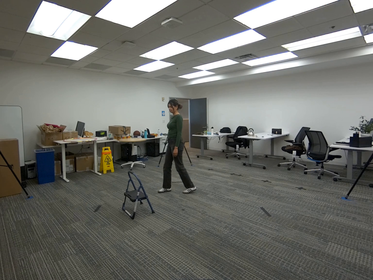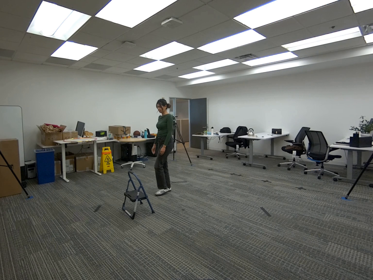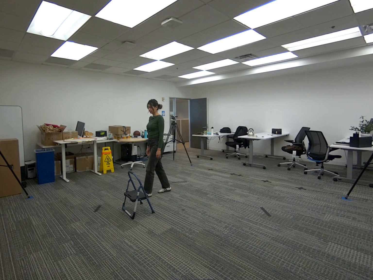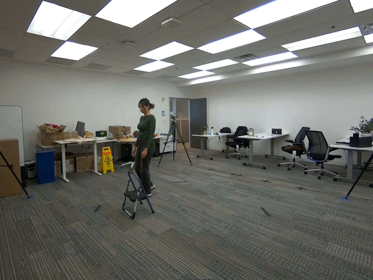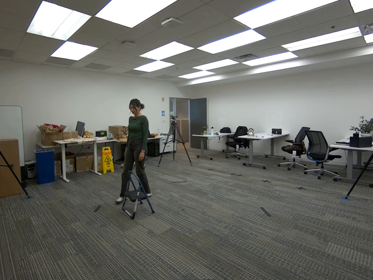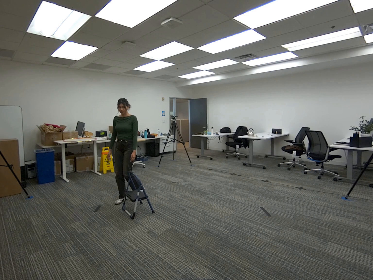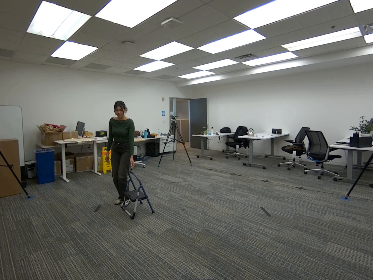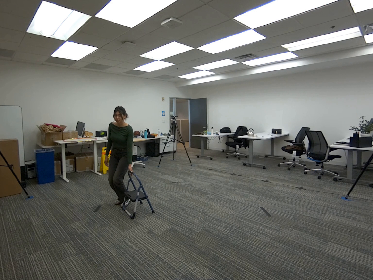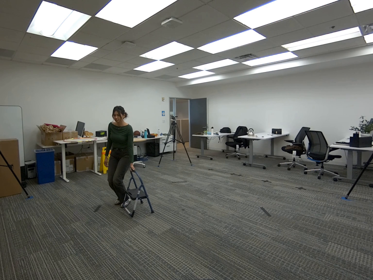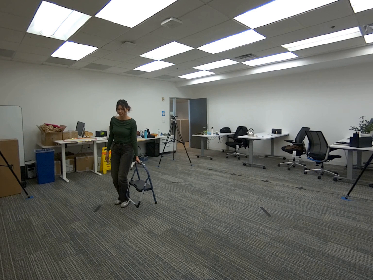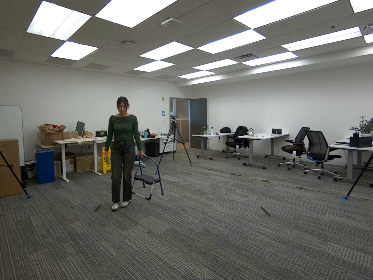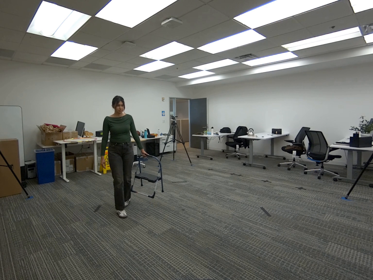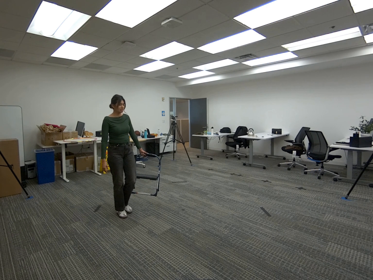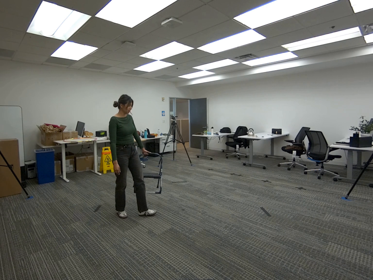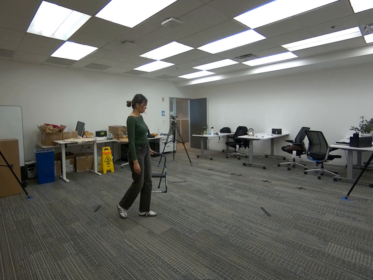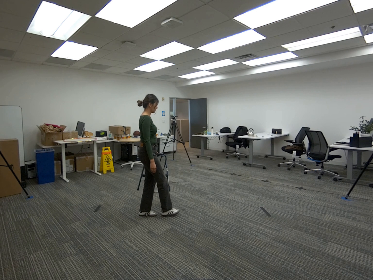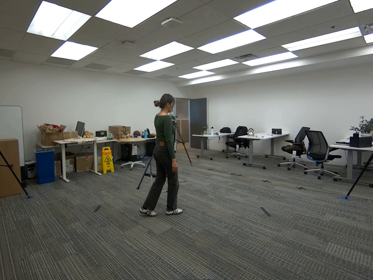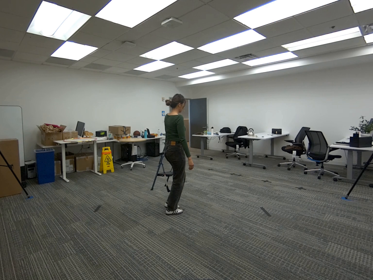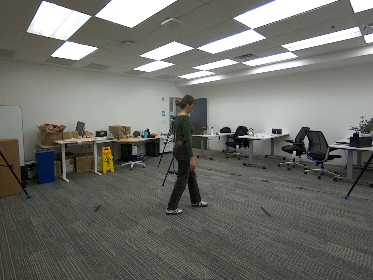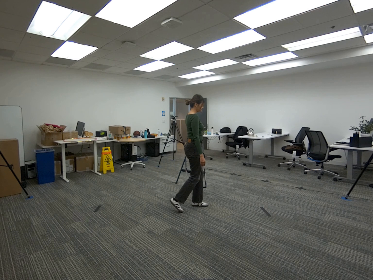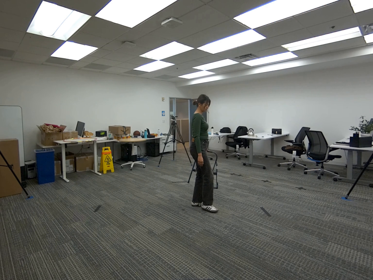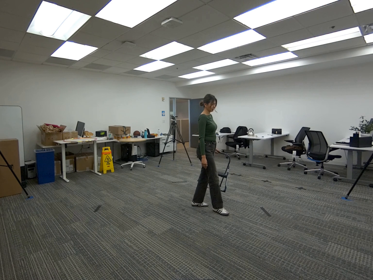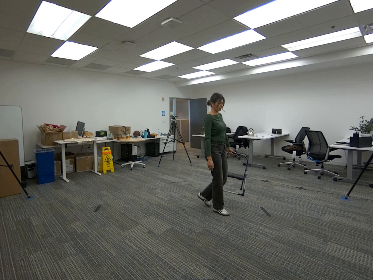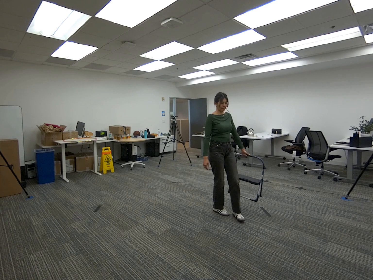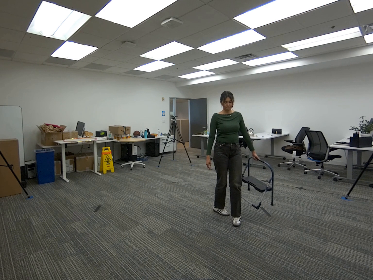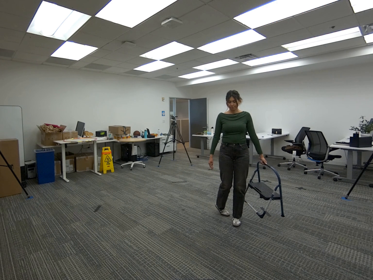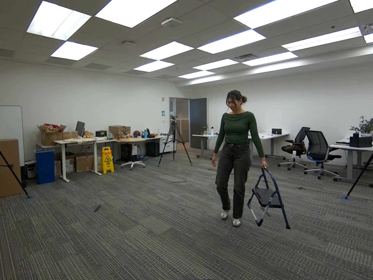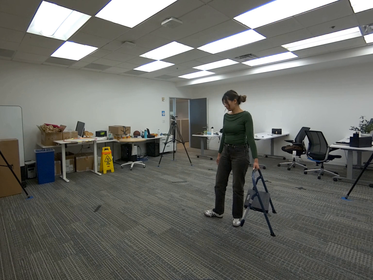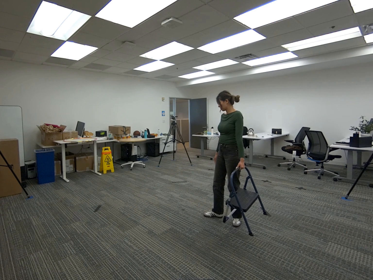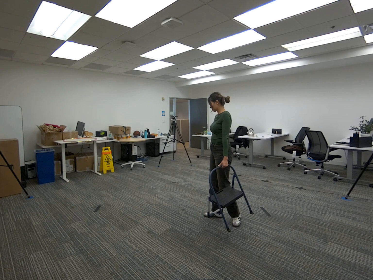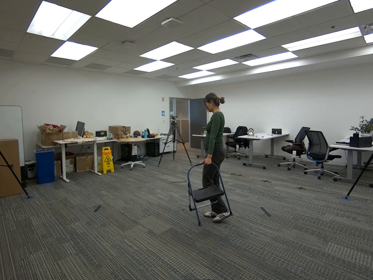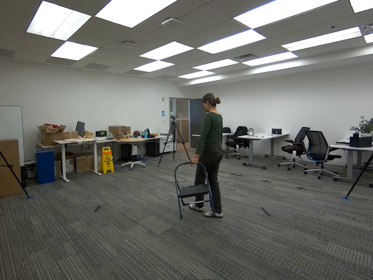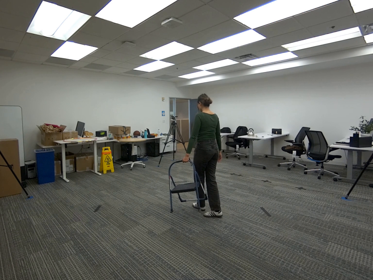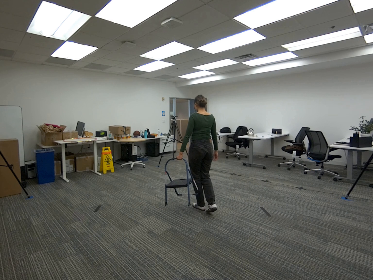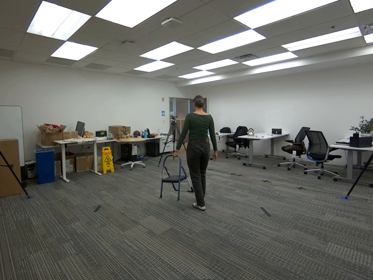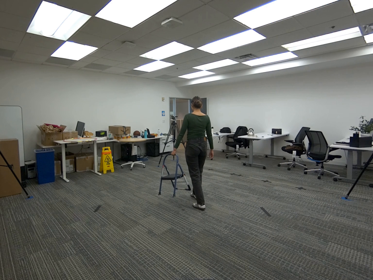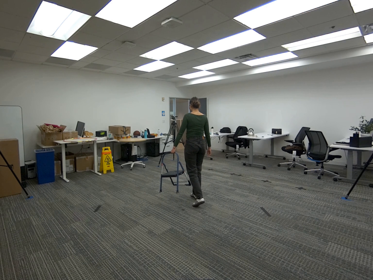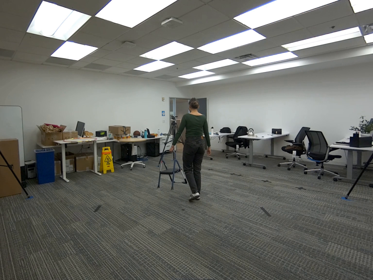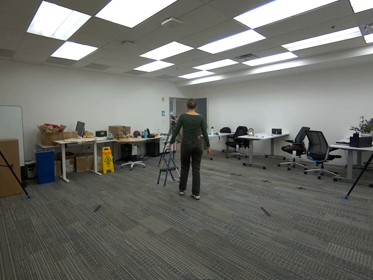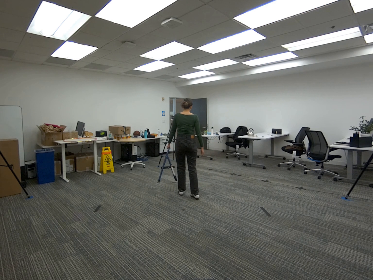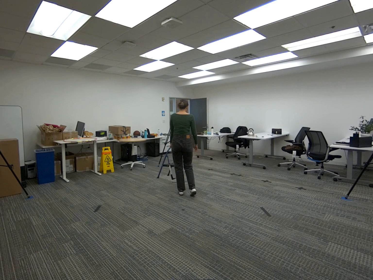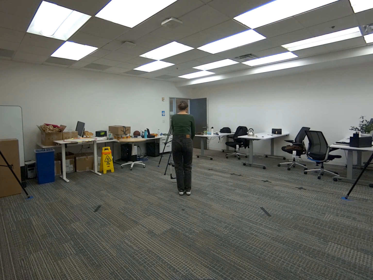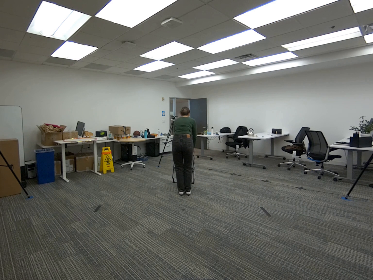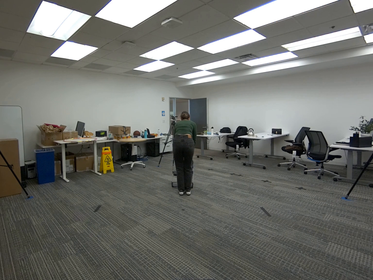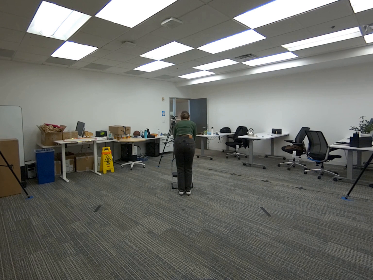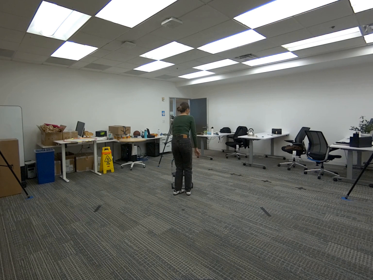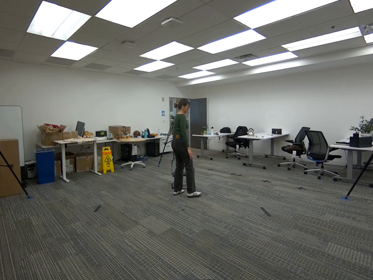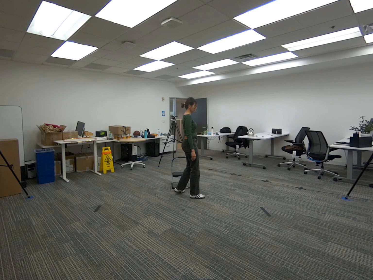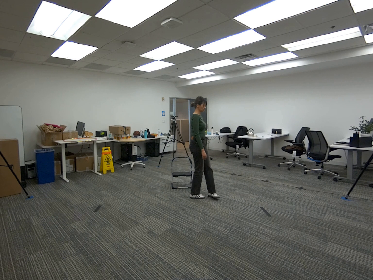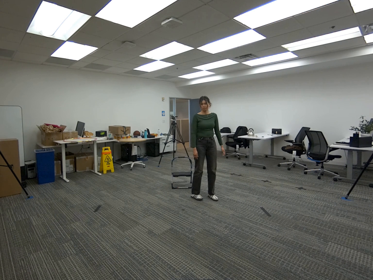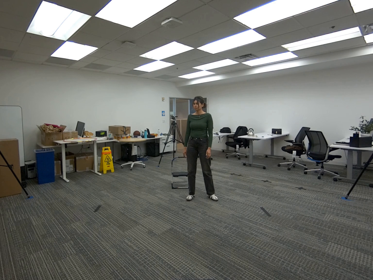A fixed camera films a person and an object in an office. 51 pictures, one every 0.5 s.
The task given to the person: Walk over to the step ladder and pick up the step ladder and move the step ladder to a different location.
